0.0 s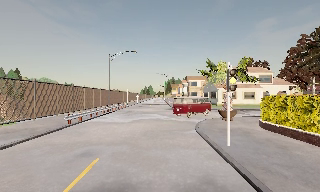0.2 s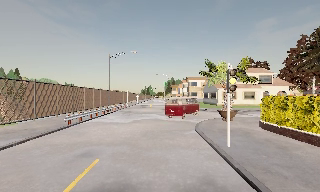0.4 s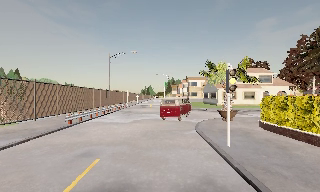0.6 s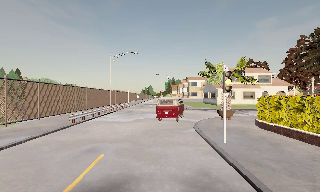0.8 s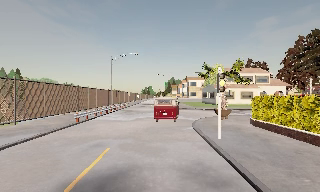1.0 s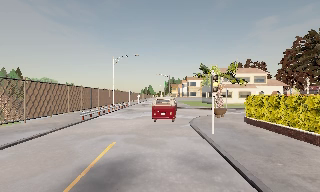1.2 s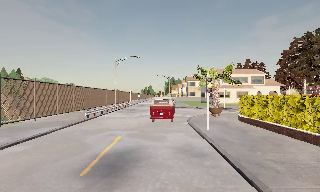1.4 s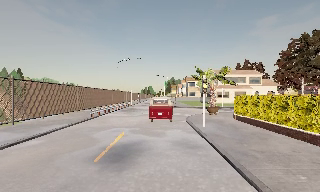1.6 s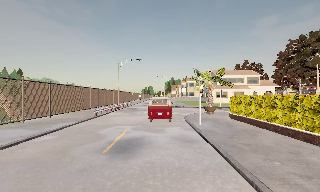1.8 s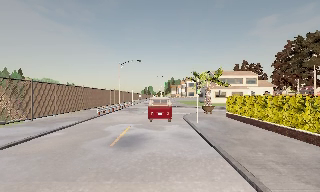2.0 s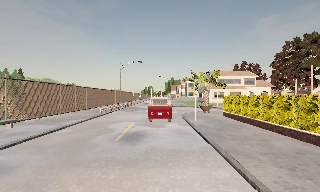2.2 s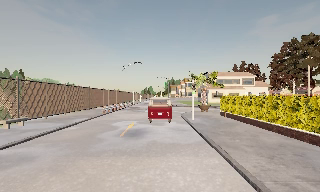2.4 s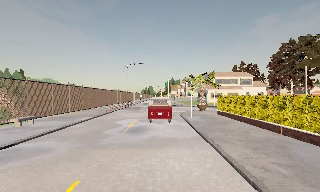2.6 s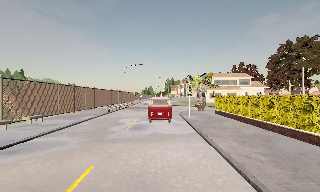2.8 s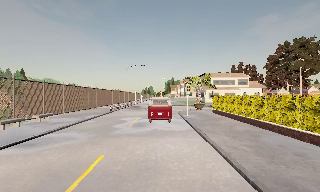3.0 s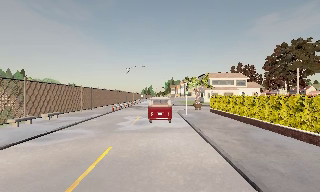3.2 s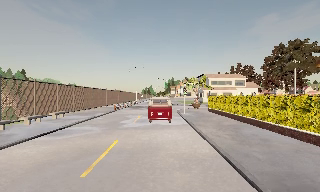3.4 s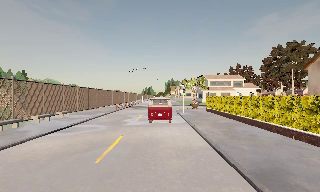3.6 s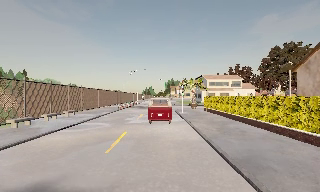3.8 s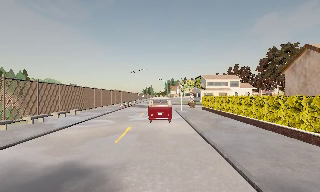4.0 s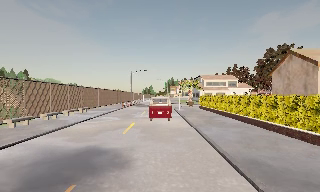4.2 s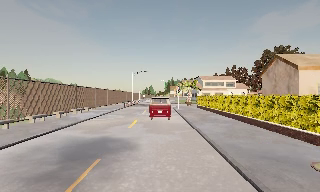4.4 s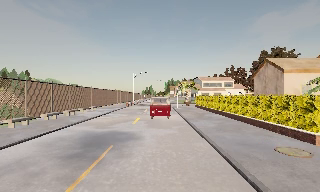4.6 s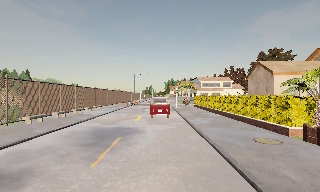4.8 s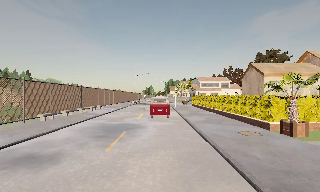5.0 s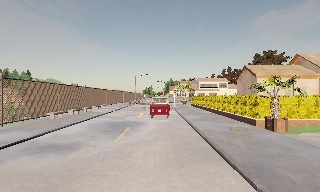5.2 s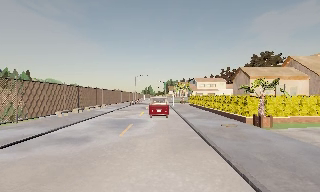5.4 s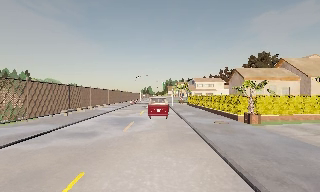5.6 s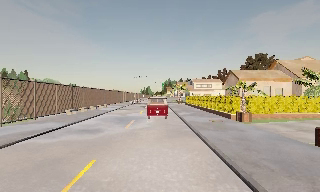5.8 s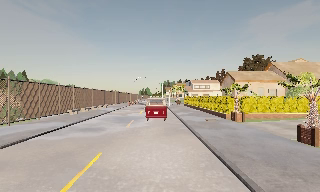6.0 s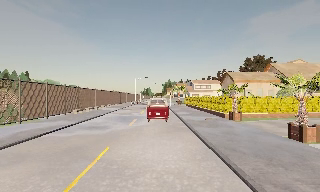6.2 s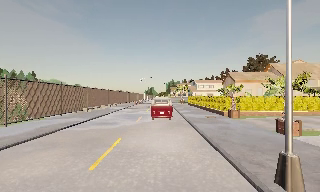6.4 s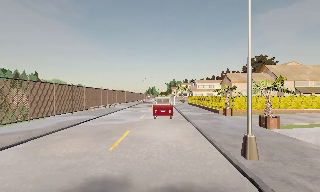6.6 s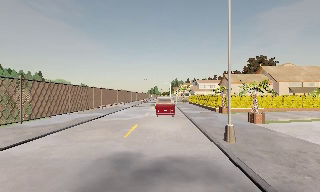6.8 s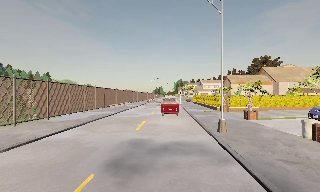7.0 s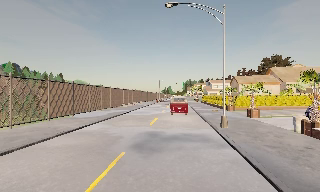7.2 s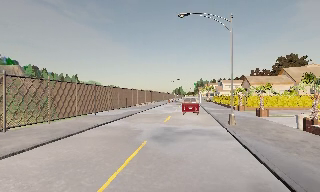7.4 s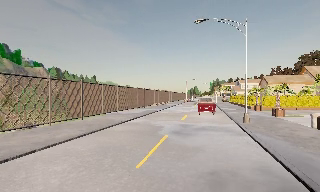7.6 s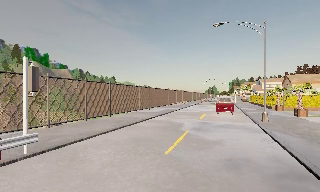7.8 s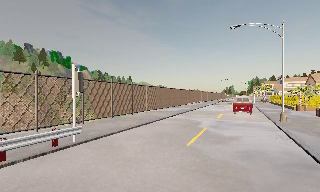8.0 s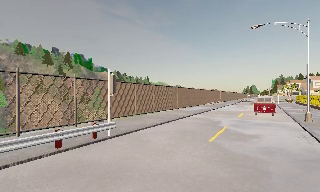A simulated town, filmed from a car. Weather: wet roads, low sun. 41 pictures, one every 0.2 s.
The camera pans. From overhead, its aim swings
counterclockwise.
The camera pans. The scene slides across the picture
to the right.
0.0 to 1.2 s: The camera travels backward, about 3 m, so what stands in front gets smaller. It gains speed.
1.2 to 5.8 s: The camera travels backward, about 25 m, so what stands in front gets smaller.
5.8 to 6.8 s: The camera travels backward, about 7 m, so what stands in front gets smaller. It gains speed.
6.8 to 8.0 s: The camera swings to its left by about 30 degrees, and the scene slides to the right. It travels backward, about 7 m, so what stands in front gets smaller.
The film runs backward here.
